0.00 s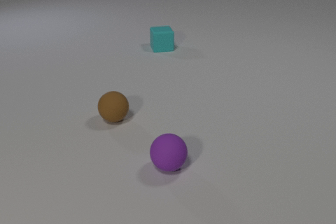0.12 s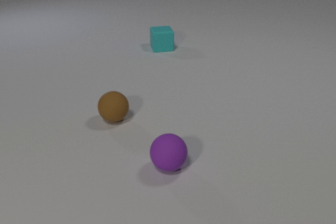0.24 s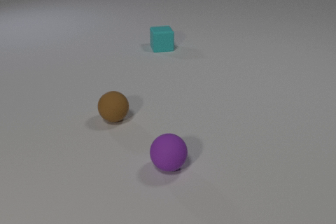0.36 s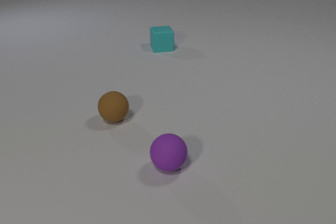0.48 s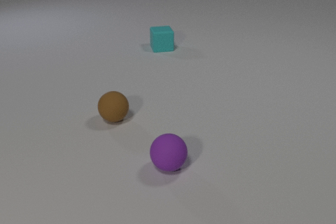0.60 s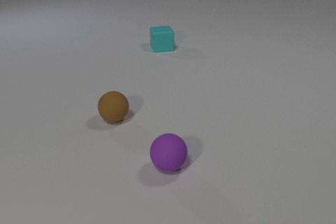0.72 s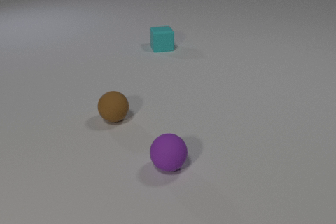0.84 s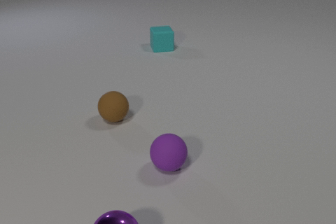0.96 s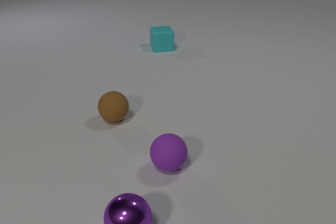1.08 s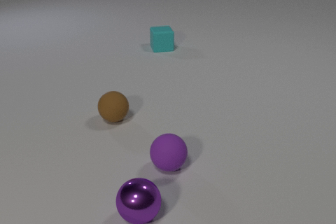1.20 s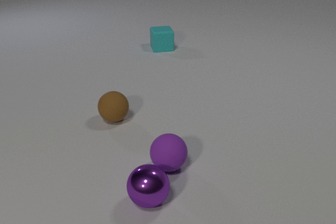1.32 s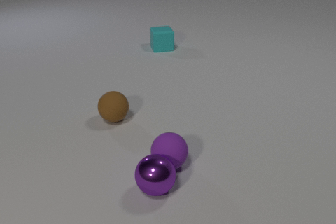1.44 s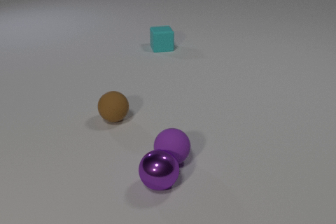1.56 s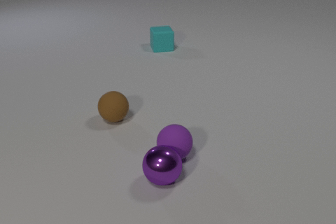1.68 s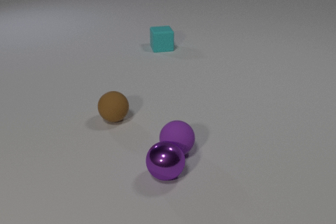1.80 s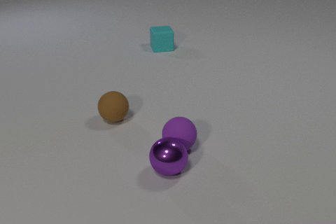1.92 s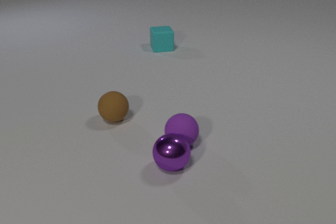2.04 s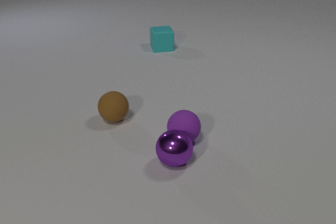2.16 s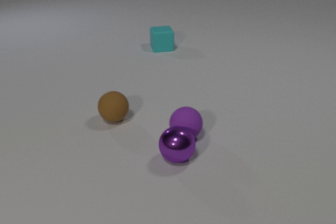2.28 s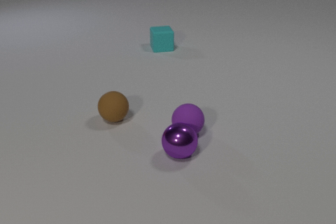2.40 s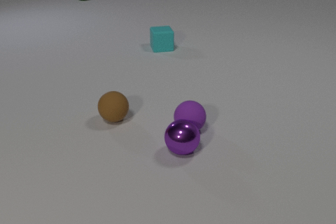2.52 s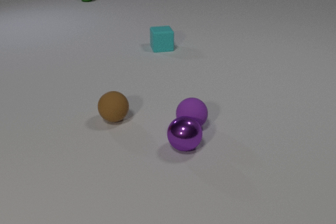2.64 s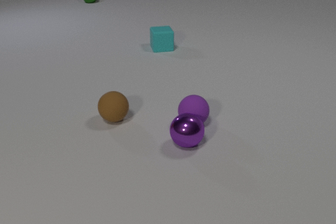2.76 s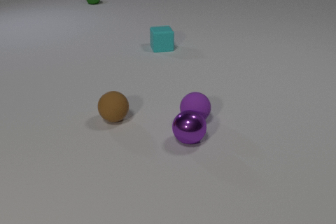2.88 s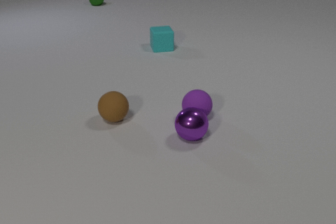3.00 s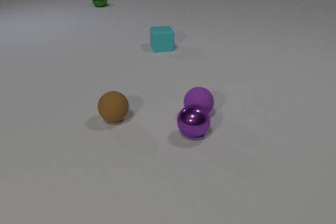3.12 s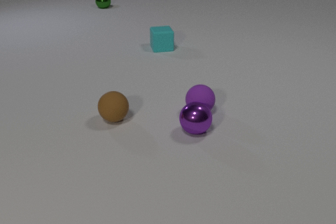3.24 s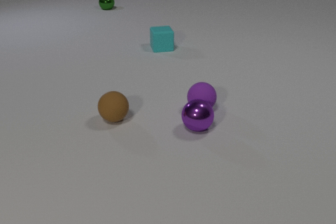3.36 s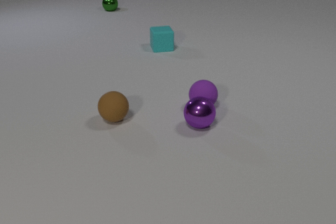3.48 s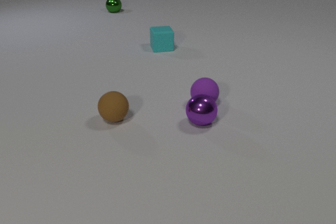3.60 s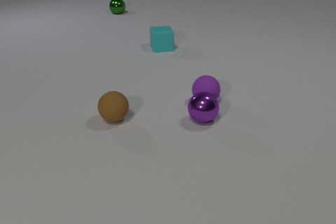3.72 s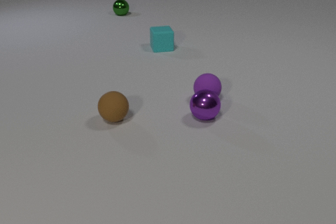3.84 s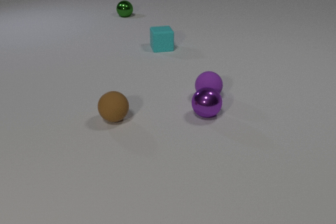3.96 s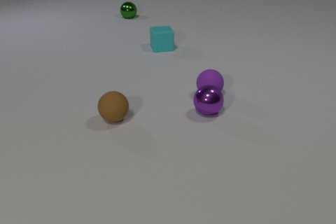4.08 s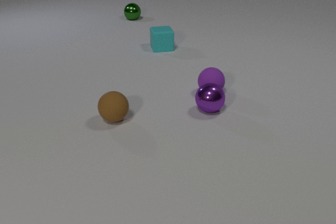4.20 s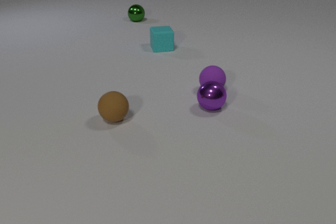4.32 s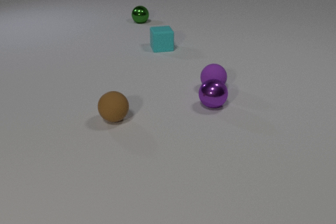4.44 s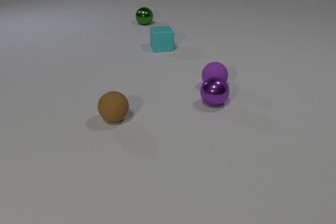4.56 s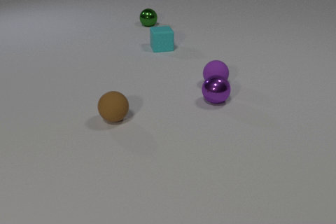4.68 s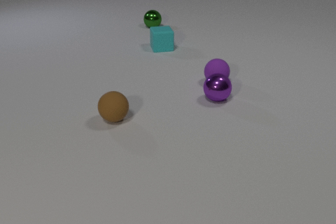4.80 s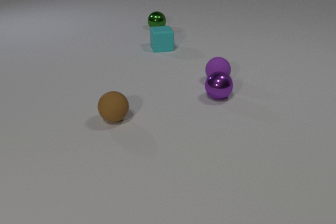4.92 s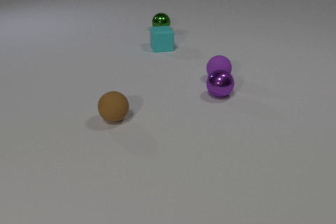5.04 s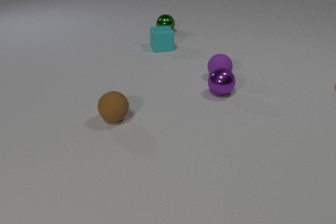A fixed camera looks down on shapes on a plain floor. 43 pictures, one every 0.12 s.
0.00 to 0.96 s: The purple metal sphere comes in at the bottom edge, rolls away from the camera and to the right.
0.96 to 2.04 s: The purple metal sphere rolls away from the camera and to the right. The purple rubber sphere rolls away from the camera. The purple metal sphere and the purple rubber sphere collide.
2.04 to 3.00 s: The purple metal sphere rolls away from the camera. The purple rubber sphere rolls away from the camera. The green metal sphere comes in at the top edge, rolls toward the camera and to the right.
3.00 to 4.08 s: The purple metal sphere rolls away from the camera. The purple rubber sphere rolls away from the camera. The green metal sphere rolls toward the camera and to the right.
4.08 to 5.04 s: The purple metal sphere rolls away from the camera. The purple rubber sphere rolls away from the camera. The green metal sphere rolls toward the camera and to the right.
Are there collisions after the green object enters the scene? no.
What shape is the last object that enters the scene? sphere.
How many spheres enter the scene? 3.
